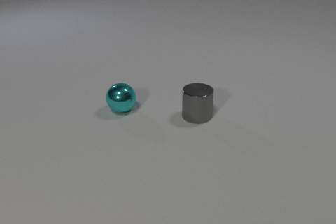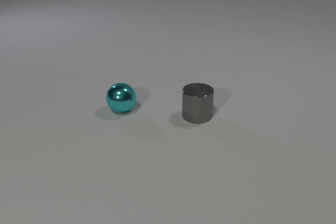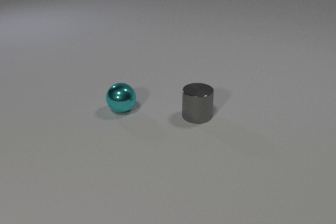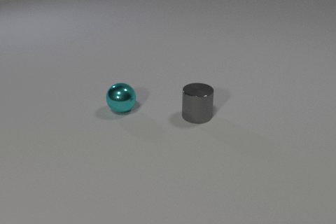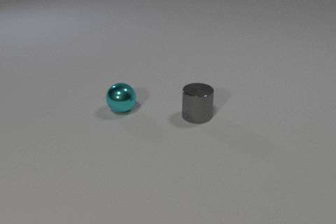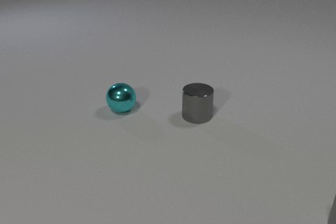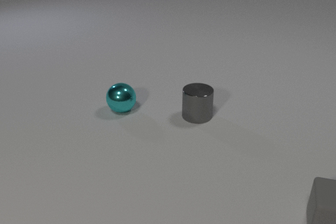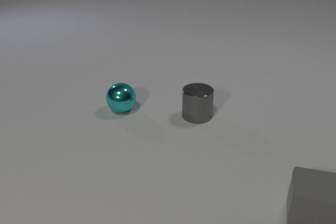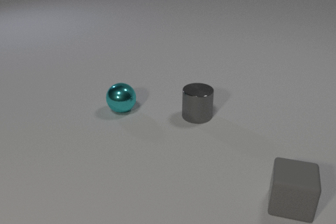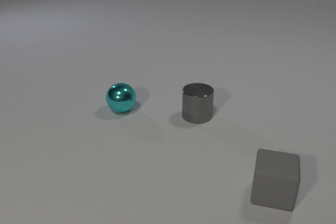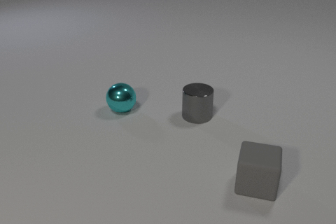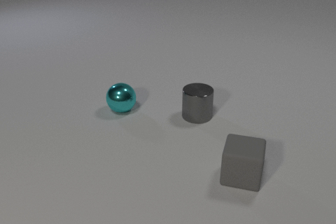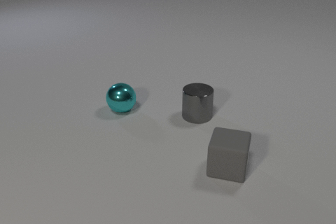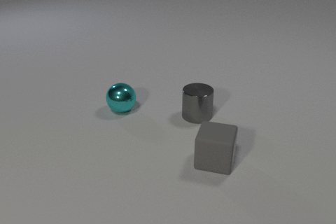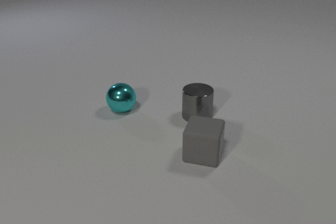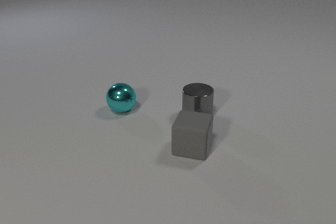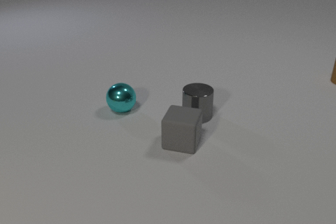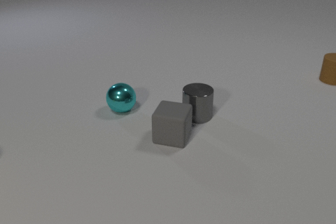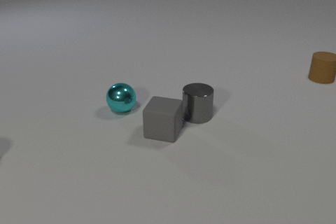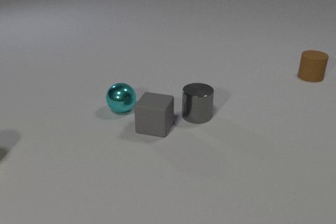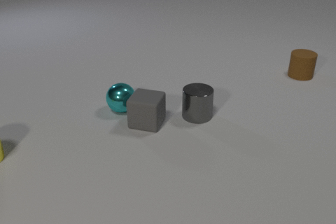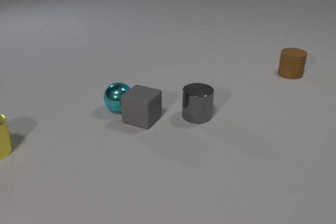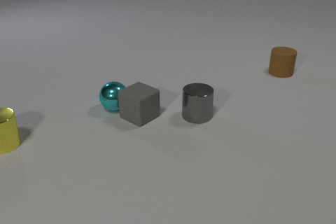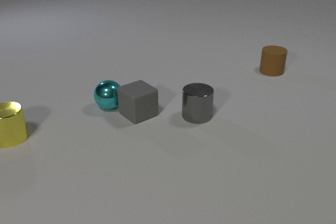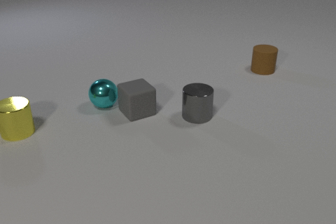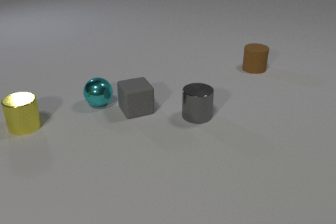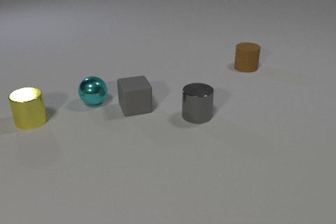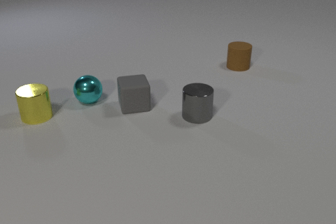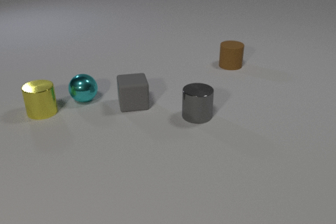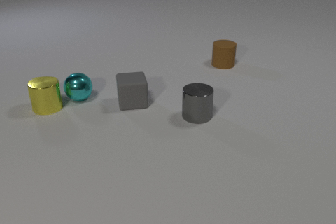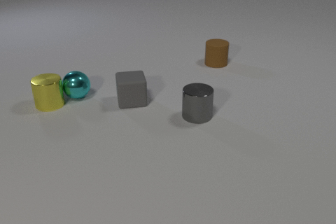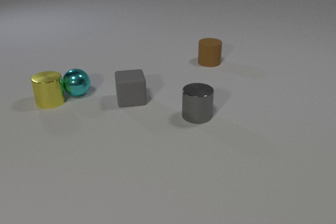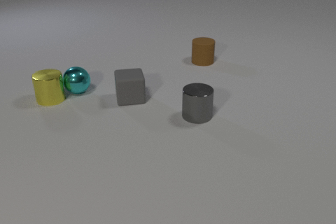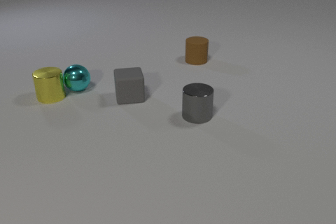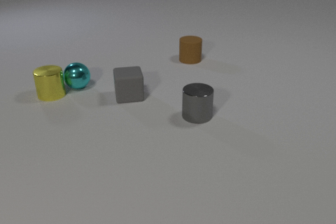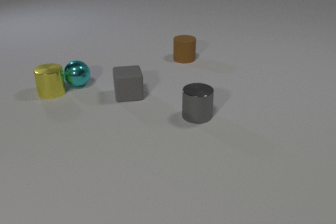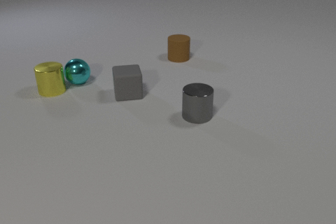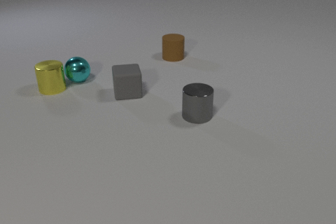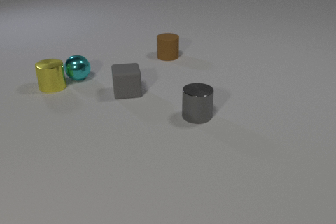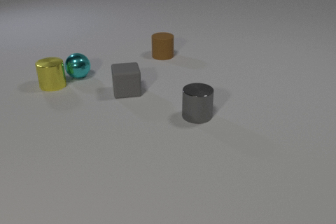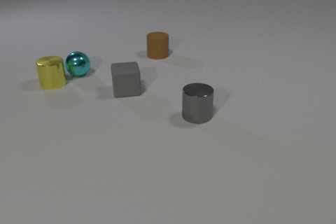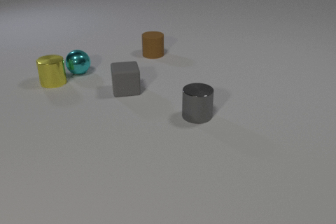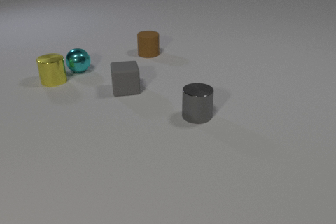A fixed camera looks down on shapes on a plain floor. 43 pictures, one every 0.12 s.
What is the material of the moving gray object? rubber.
Are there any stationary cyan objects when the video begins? yes.
What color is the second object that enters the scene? brown.
0.00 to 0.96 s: The gray rubber cube comes in at the right edge, slides to the left.
0.96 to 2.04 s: The gray rubber cube slides to the left and away from the camera. The brown rubber cylinder comes in at the right edge, slides to the left.
2.04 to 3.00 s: The gray rubber cube slides away from the camera and to the left, spins so that its near face slides to the left, clockwise seen from above. The cyan metal sphere rolls to the left and away from the camera. The yellow metal cylinder comes in at the left edge, slides away from the camera and to the right. The brown rubber cylinder slides to the left. The gray rubber cube and the cyan metal sphere collide.
3.00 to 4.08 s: The gray rubber cube slides away from the camera. The cyan metal sphere rolls away from the camera and to the left. The yellow metal cylinder slides away from the camera and to the right. The brown rubber cylinder slides to the left. The cyan metal sphere and the yellow metal cylinder collide.
4.08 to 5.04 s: The gray rubber cube slides away from the camera. The cyan metal sphere rolls away from the camera. The yellow metal cylinder slides away from the camera. The brown rubber cylinder slides to the left.
